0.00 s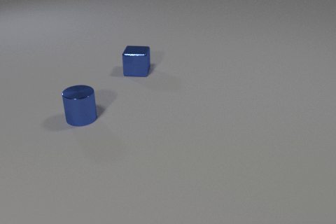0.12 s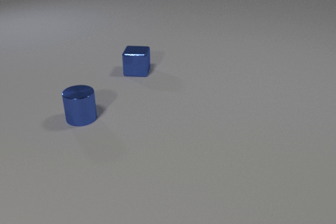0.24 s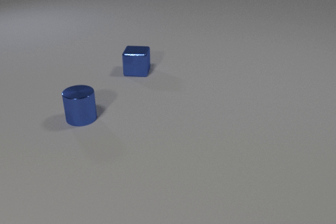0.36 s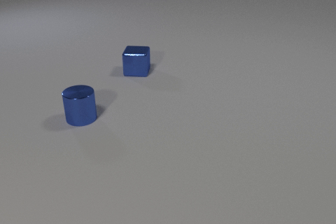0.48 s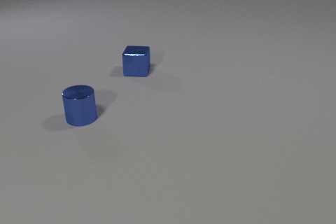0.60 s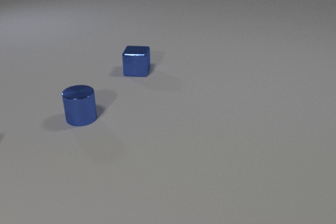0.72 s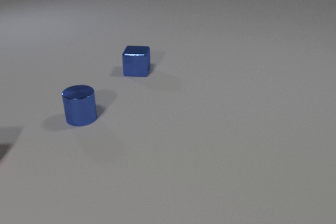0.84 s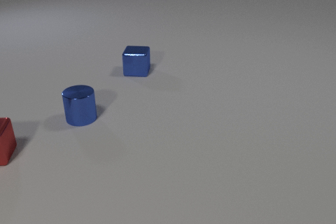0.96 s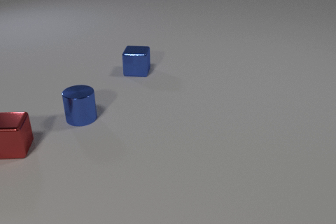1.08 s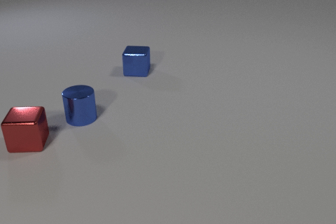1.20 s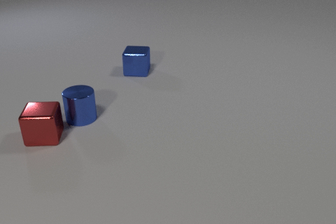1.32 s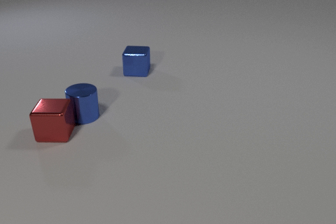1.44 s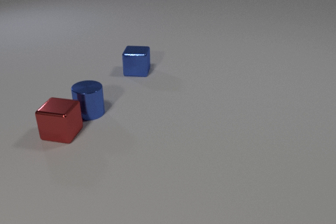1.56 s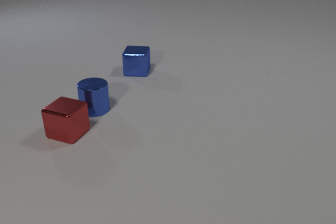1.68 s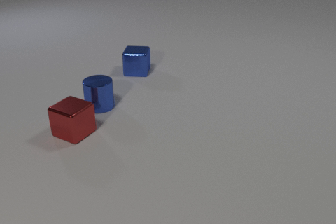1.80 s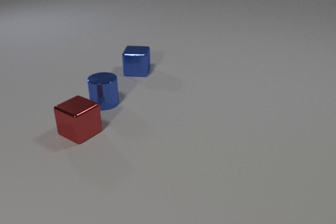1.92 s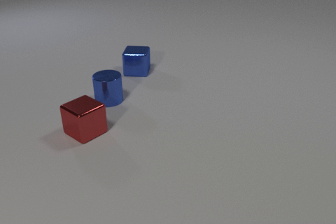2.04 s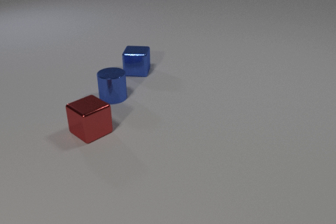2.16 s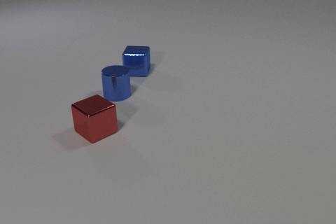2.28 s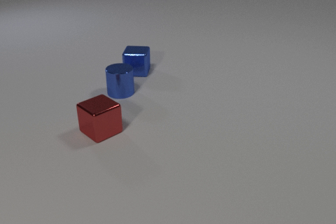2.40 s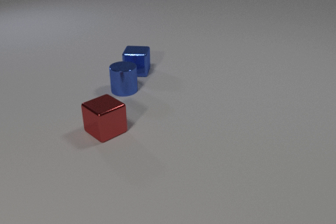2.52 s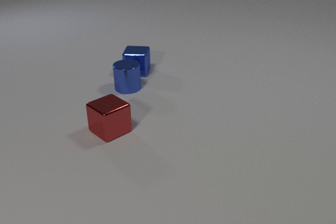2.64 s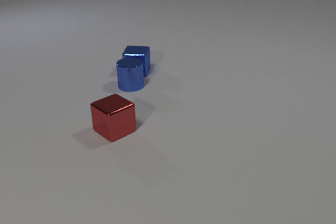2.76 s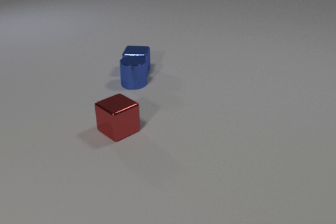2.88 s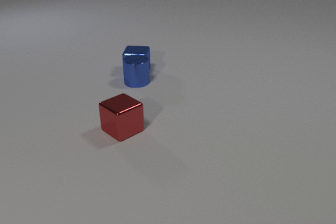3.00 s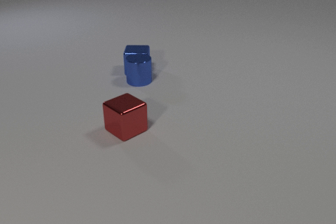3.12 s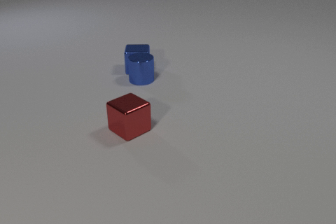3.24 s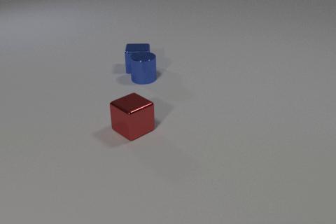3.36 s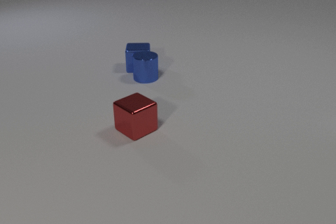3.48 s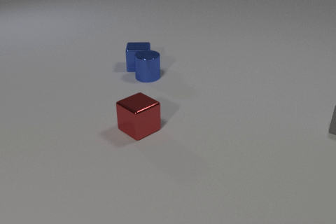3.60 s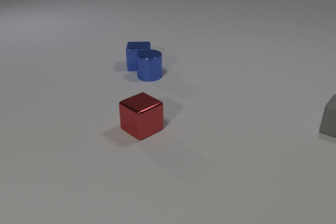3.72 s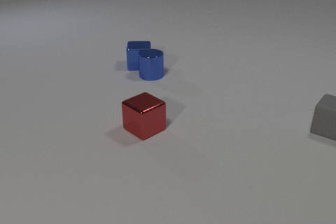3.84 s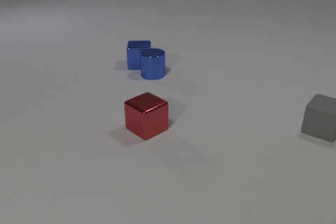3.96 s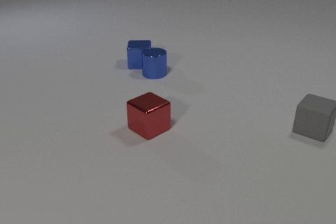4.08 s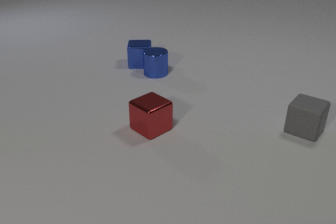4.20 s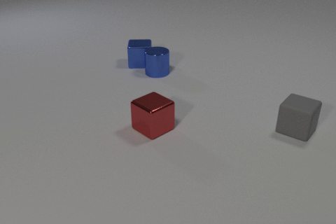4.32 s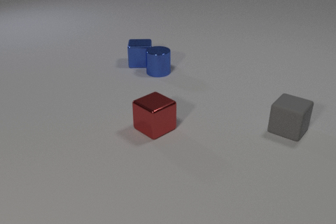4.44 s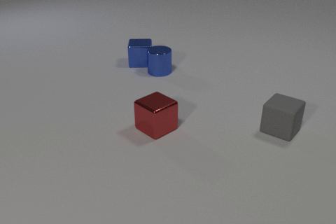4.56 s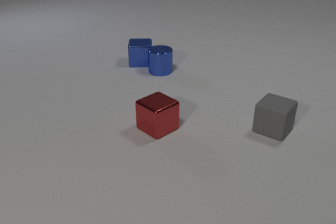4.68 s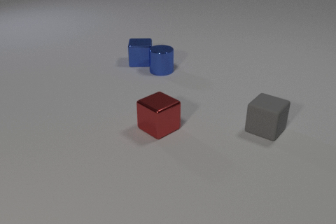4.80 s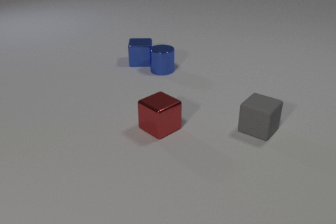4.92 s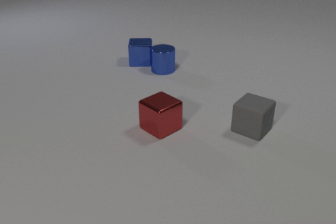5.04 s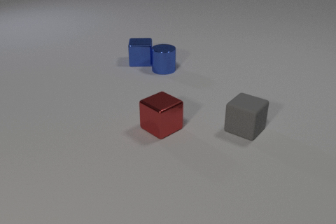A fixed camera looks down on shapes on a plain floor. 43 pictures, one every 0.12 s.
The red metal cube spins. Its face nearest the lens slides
to the left.
The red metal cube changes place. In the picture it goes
to the right.
0.00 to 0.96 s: The red metal cube comes in at the left edge, slides to the right.
0.96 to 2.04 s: The red metal cube slides to the right, spins clockwise seen from above by about 45 degrees, its near face sliding to the left. The blue metal cylinder slides away from the camera and to the right. The red metal cube and the blue metal cylinder collide.
2.04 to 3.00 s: The red metal cube slides to the right. The blue metal cylinder slides away from the camera and to the right. The blue metal cylinder and the blue metal cube collide.
3.00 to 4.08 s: The red metal cube slides to the right. The blue metal cylinder slides away from the camera and to the right. The blue metal cube slides away from the camera. The gray rubber cube comes in at the right edge, slides to the left and toward the camera.
4.08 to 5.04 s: The red metal cube slides to the right. The blue metal cylinder slides away from the camera and to the right. The blue metal cube slides away from the camera. The gray rubber cube slides to the left.
How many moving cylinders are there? 1.
Are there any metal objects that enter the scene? yes.
How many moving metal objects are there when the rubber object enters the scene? 3.
